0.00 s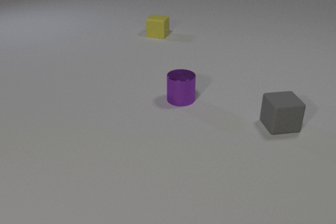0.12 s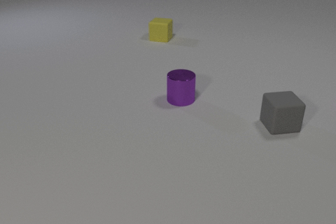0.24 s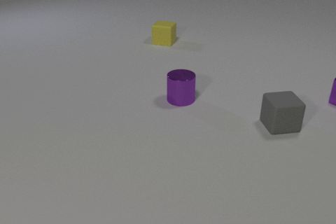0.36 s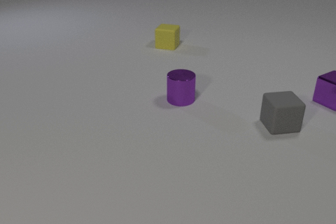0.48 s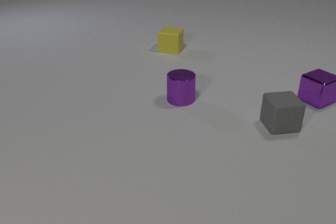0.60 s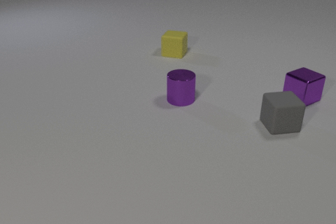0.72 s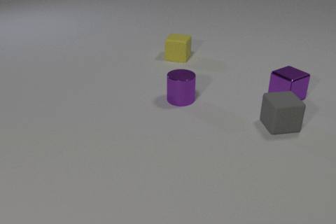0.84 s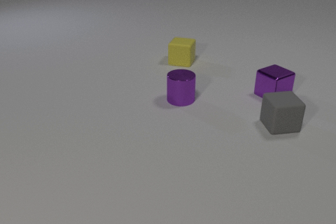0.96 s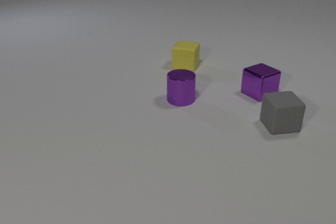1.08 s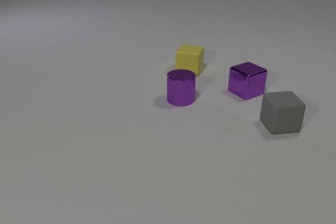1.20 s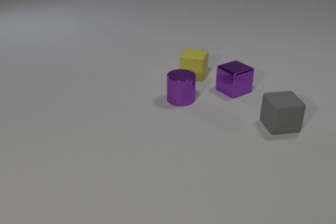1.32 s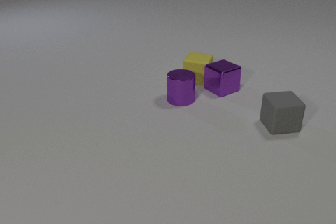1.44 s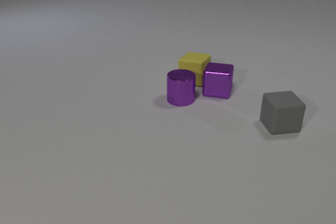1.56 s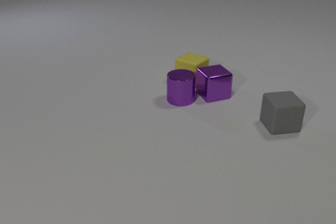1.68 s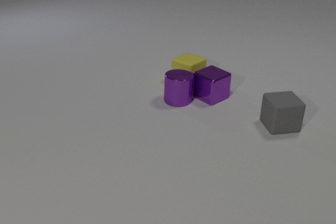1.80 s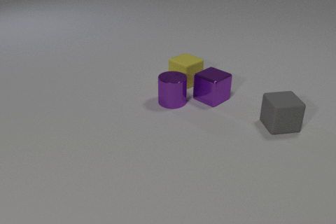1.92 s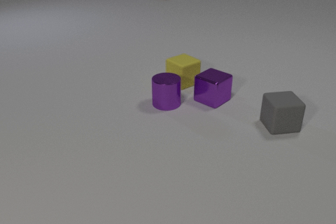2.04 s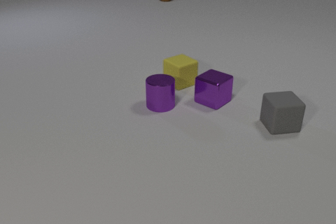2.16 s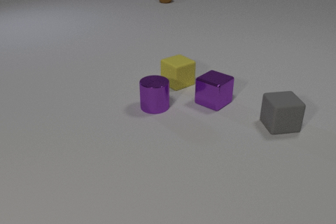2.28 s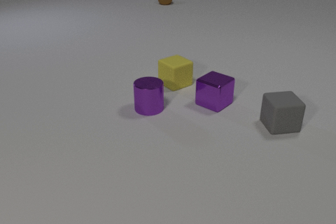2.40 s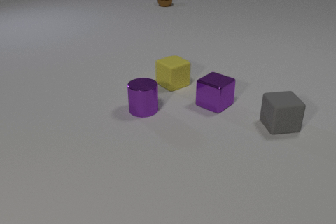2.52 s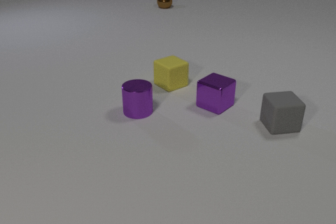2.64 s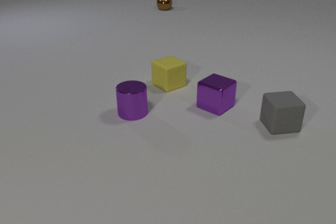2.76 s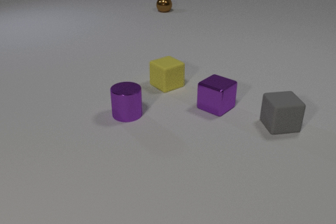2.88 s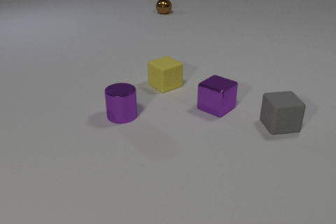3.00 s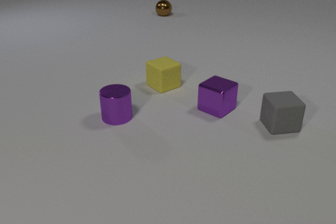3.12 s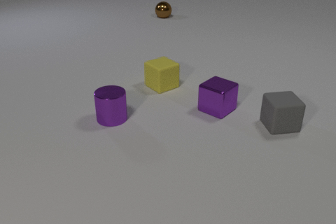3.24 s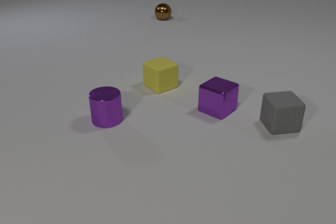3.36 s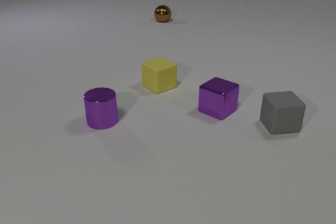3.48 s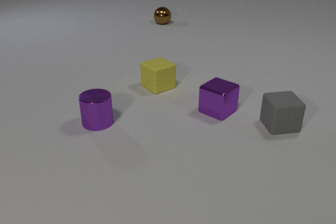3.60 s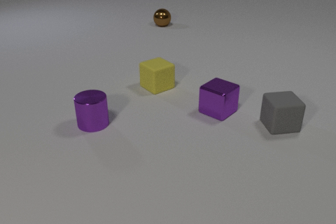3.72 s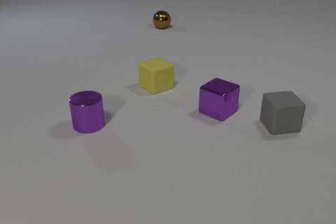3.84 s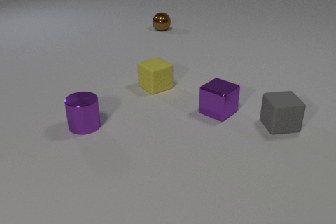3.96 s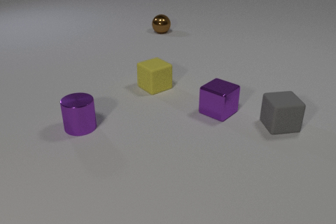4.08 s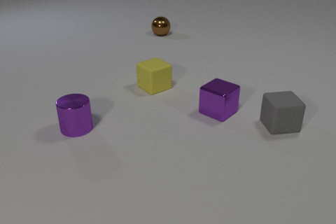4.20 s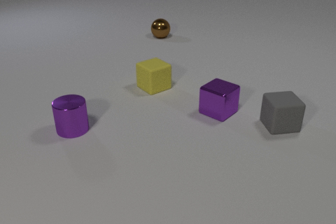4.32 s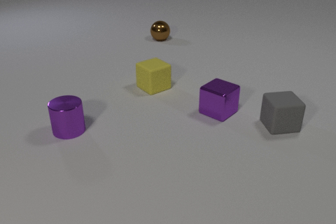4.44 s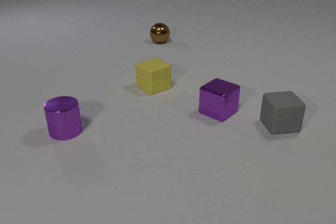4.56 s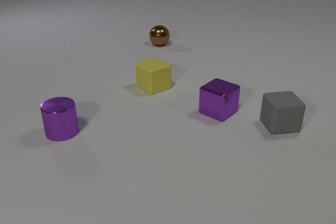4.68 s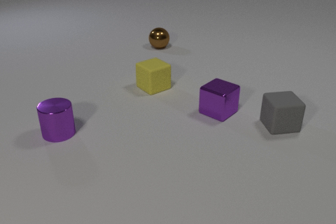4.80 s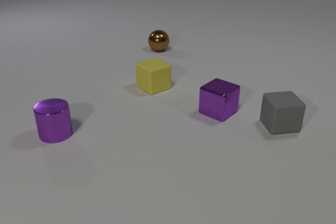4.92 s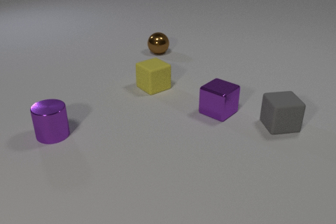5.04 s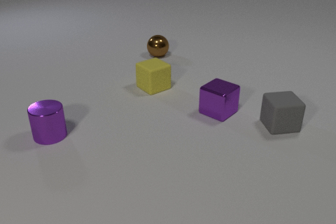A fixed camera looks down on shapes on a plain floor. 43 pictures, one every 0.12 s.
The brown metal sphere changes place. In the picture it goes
toward the camera.
The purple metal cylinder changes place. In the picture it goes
to the left.
0.00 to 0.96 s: The yellow rubber cube slides toward the camera. The purple metal cube comes in at the right edge, slides to the left.
0.96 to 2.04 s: The yellow rubber cube slides toward the camera, spins clockwise seen from above by about 30 degrees, its near face sliding to the left. The purple metal cube slides to the left and toward the camera. The purple metal cylinder slides to the left and toward the camera. The brown metal sphere comes in at the top edge, rolls toward the camera. The yellow rubber cube and the purple metal cube collide. The purple metal cube and the purple metal cylinder collide.
2.04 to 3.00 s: The yellow rubber cube slides to the left and toward the camera. The purple metal cube slides toward the camera. The purple metal cylinder slides to the left and toward the camera. The brown metal sphere rolls toward the camera.
3.00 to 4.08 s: The yellow rubber cube slides to the left. The purple metal cube slides toward the camera. The purple metal cylinder slides to the left. The brown metal sphere rolls toward the camera.
4.08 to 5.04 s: The purple metal cylinder slides to the left. The brown metal sphere rolls toward the camera.
How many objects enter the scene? 2.
What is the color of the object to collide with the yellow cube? purple.
What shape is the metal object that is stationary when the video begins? cylinder.
